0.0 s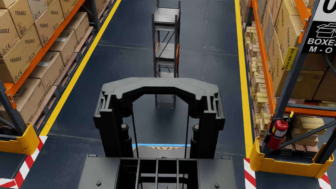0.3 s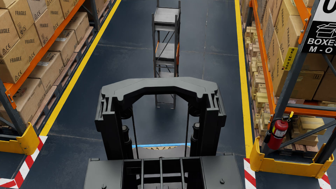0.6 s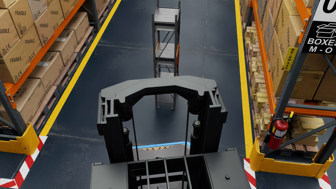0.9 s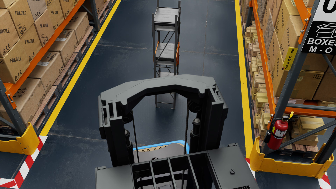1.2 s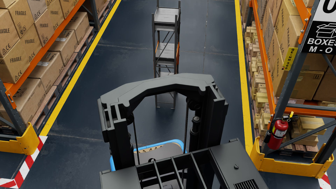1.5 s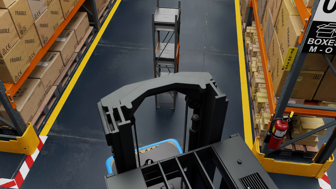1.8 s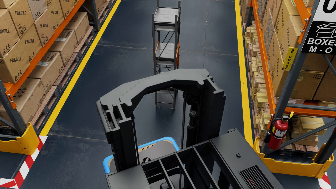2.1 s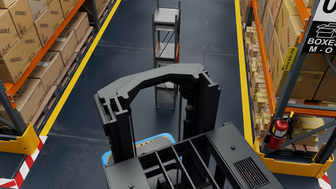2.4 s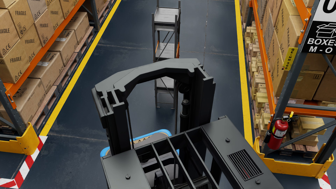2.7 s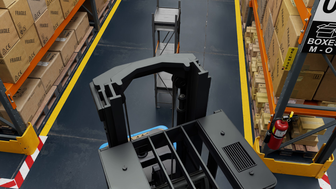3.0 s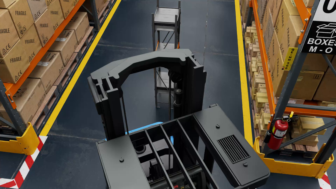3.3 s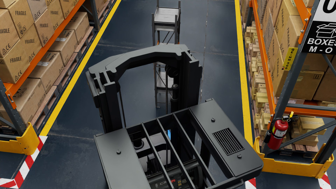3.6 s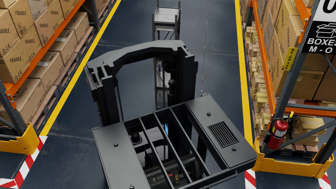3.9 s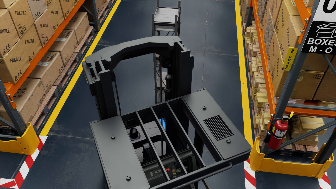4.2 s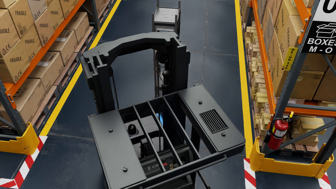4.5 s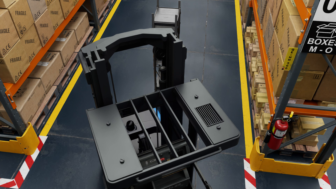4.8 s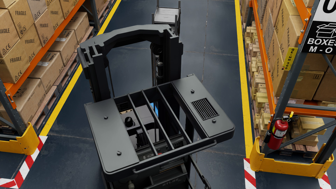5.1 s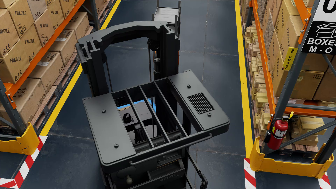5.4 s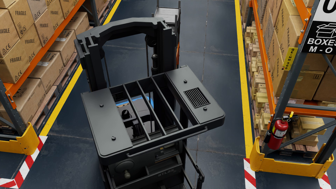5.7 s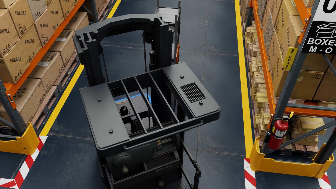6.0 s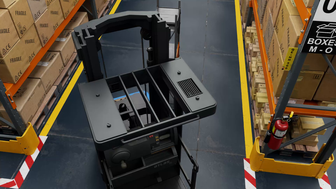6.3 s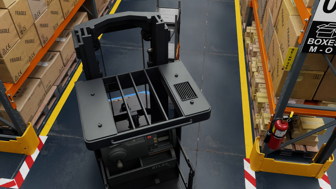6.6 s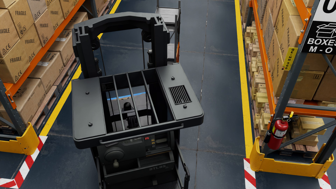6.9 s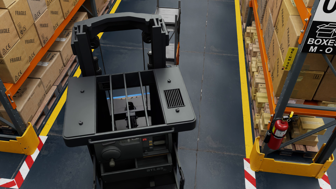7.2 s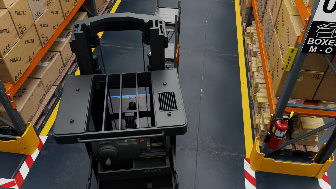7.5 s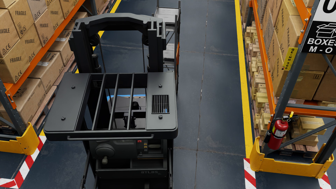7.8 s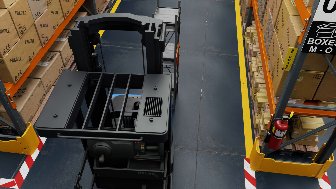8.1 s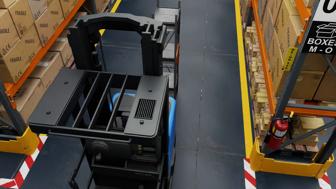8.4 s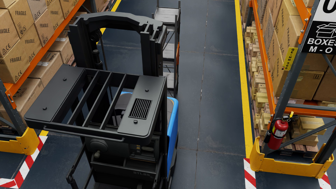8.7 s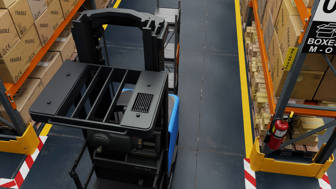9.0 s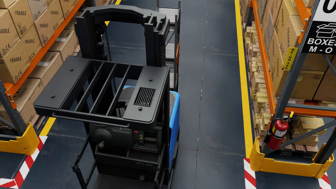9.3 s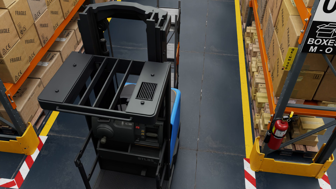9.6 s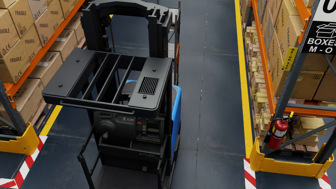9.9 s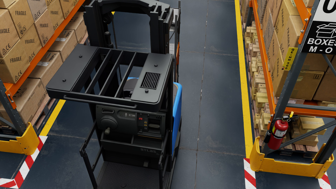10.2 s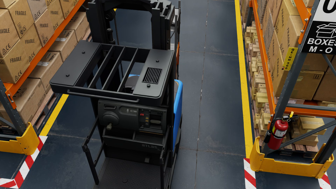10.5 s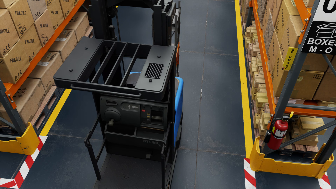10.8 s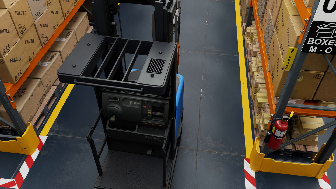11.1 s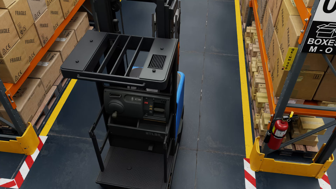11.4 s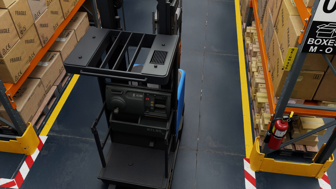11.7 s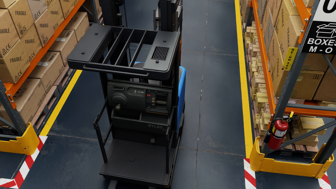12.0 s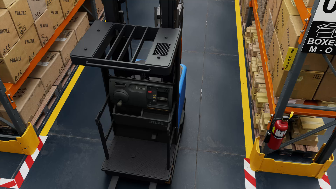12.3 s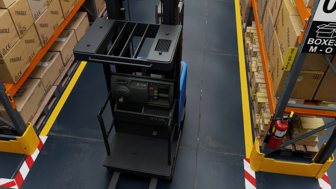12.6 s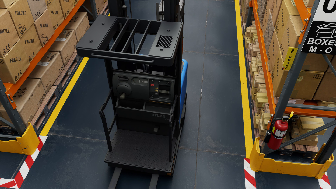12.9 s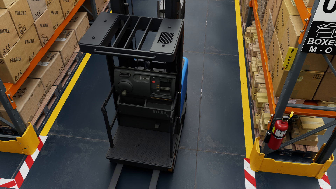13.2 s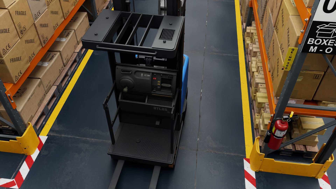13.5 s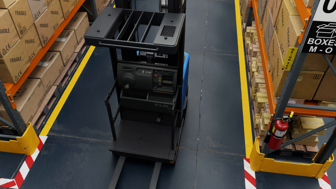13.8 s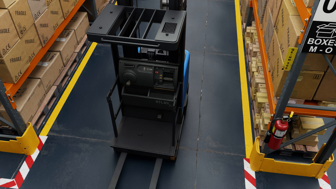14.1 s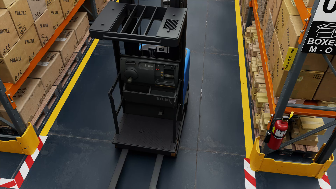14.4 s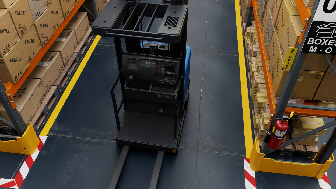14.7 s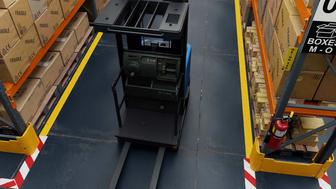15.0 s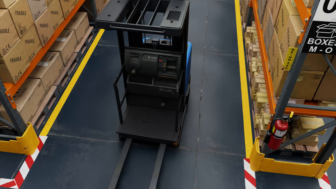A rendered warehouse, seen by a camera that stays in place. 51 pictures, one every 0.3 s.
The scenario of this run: A forklift runs into an object in its way.
